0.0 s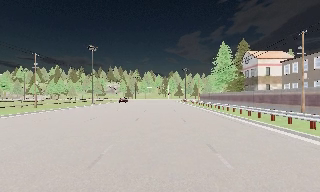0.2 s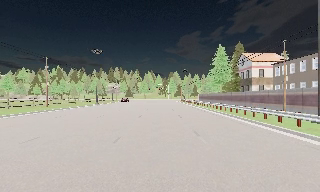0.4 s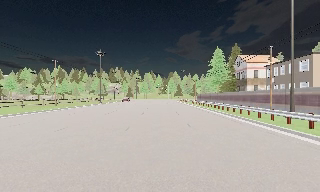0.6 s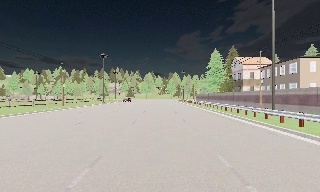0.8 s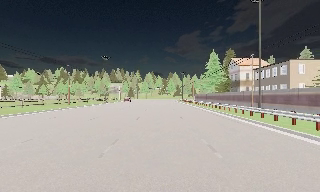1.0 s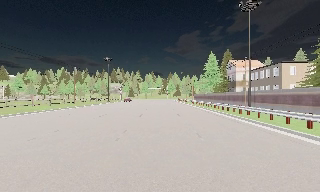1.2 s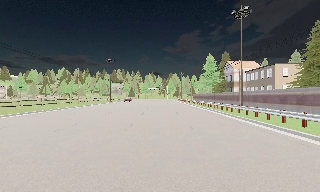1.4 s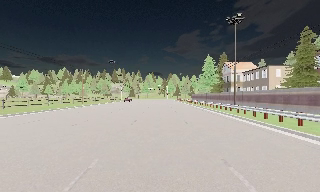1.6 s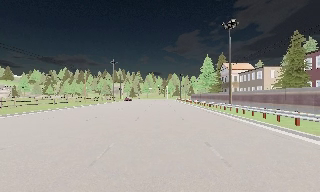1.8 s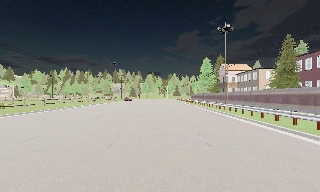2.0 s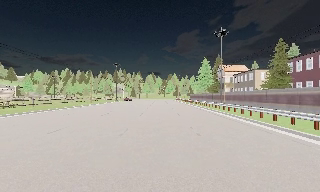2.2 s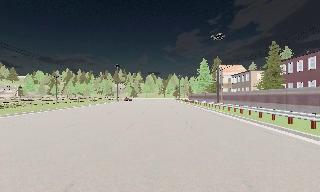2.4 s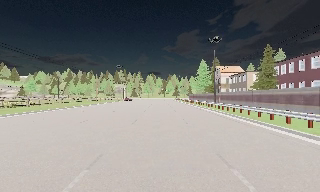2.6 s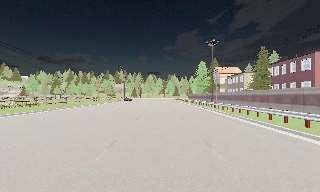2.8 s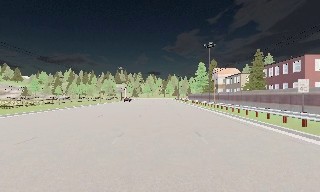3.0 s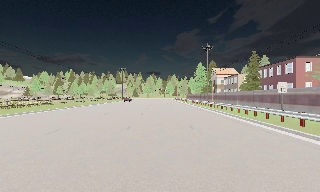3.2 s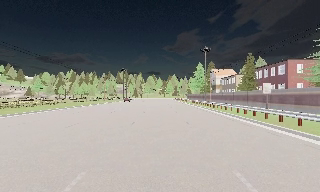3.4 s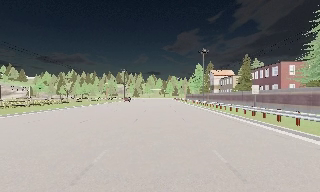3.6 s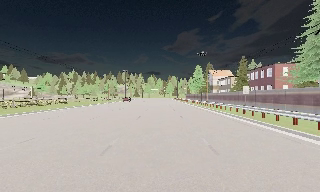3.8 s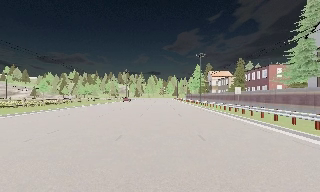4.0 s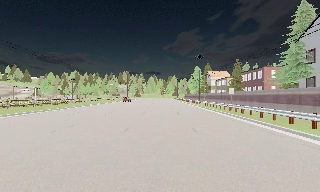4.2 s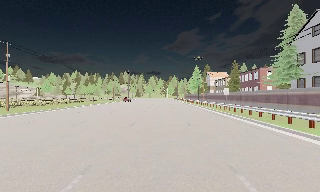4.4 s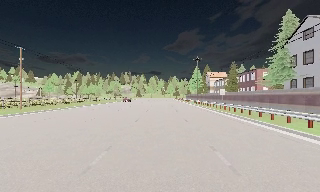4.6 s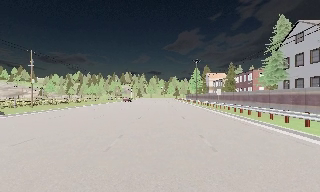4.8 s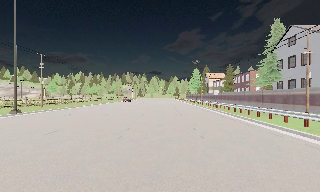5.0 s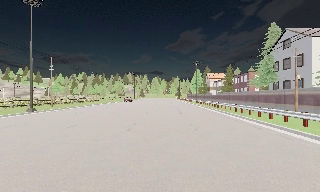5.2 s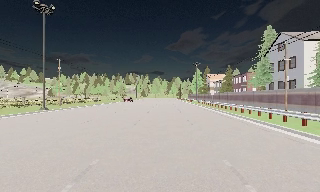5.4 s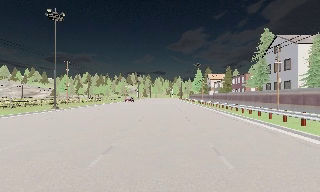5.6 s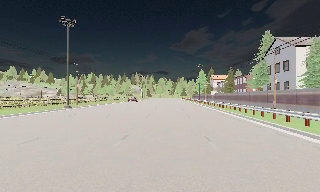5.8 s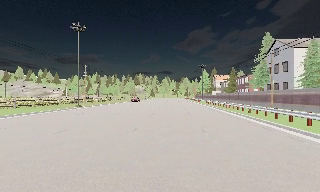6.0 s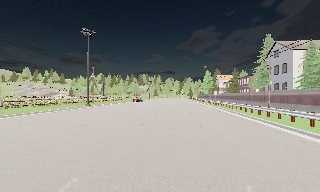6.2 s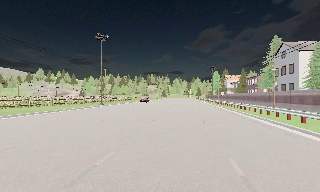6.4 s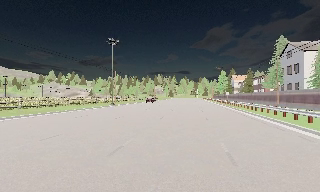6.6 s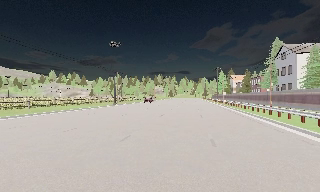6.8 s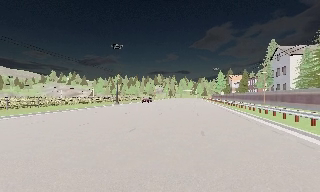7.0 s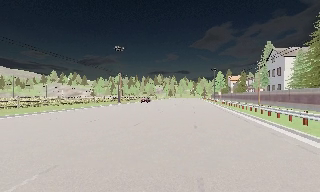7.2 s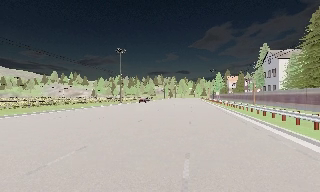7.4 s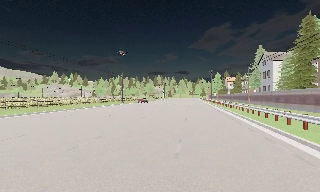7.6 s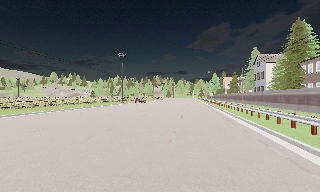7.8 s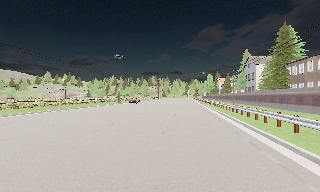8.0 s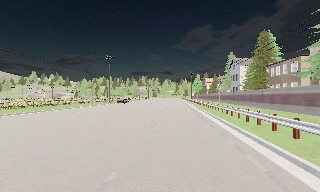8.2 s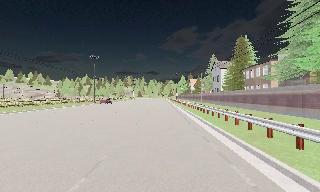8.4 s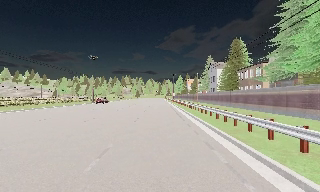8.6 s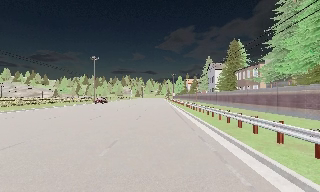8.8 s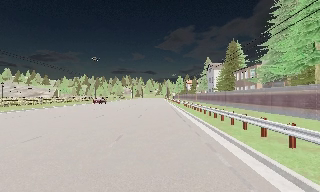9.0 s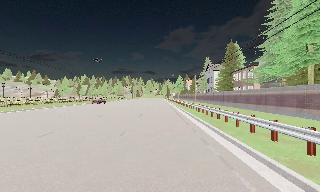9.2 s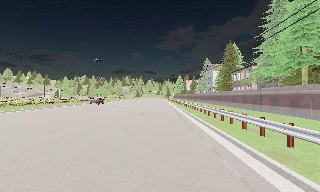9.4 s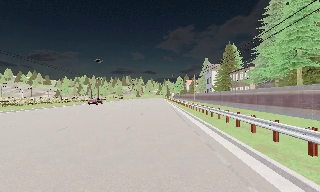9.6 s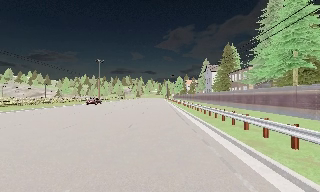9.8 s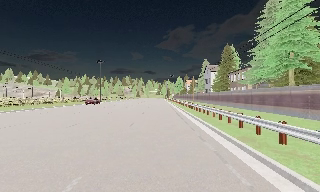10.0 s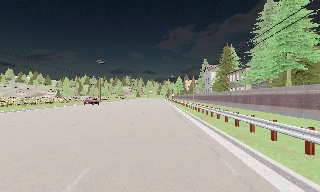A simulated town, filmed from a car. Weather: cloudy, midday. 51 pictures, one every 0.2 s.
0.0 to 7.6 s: The scene slides to the right, as the camera pans about 10 degrees to its left. It travels backward, about 60 m, so what stands in front gets smaller.
7.6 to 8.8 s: The camera swings to its right by about 10 degrees, and the scene slides to the left. It travels backward, about 7 m, so what stands in front gets smaller.
8.8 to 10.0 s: The camera travels backward, about 3.5 m, so what stands in front gets smaller. It loses speed.
The film runs backward here.
